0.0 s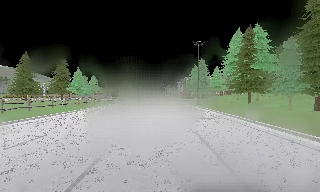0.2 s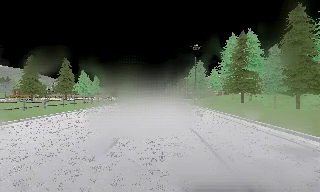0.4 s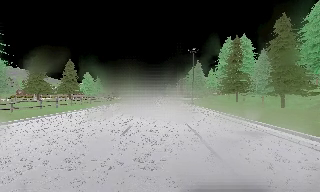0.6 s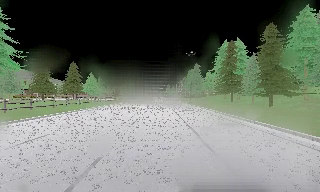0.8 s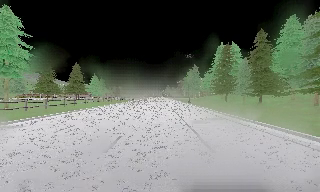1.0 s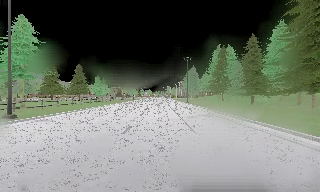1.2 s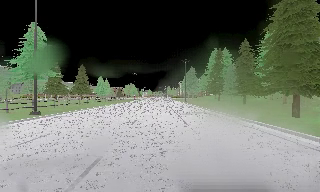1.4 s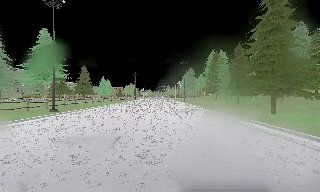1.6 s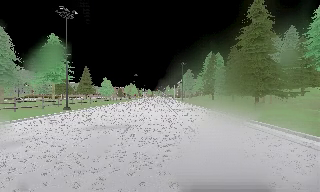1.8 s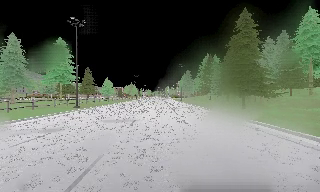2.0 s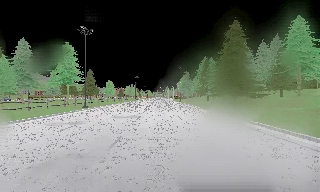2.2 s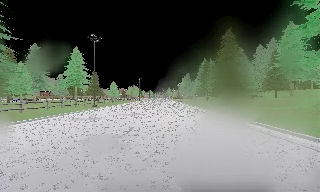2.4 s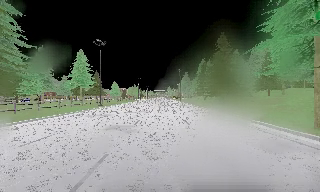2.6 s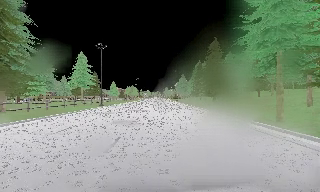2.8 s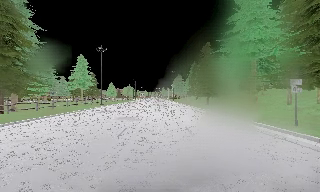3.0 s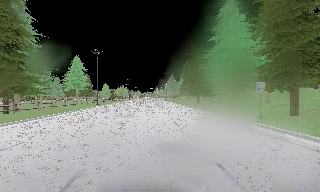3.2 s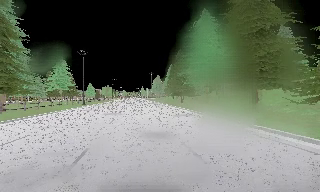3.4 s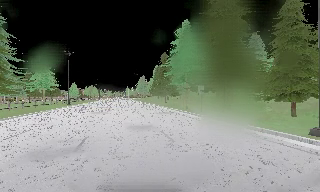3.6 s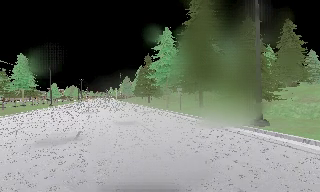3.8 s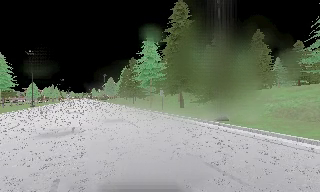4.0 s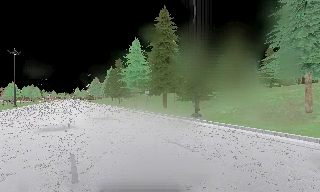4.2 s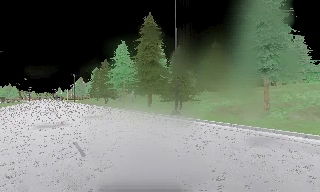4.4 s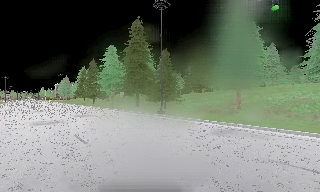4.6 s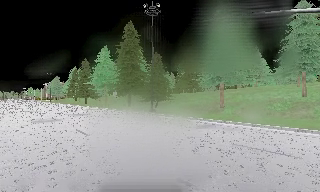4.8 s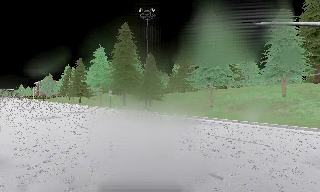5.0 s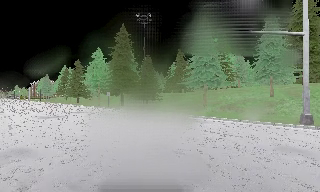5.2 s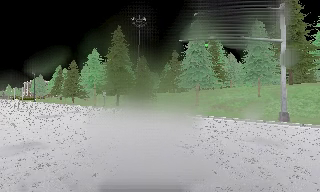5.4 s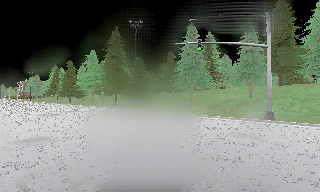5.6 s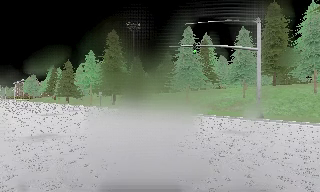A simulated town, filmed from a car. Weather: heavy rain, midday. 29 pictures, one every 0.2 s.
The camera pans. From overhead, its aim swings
clockwise.
The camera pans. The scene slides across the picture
to the left.
0.0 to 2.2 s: The camera travels backward, about 25 m, so what stands in front gets smaller.
2.2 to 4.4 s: The camera pans to its right, which is clockwise from overhead, by about 40 degrees. It travels backward, about 20 m.
4.4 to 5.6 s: The camera travels backward, about 6 m, so what stands in front gets smaller. It loses speed.
The film runs backward here.
